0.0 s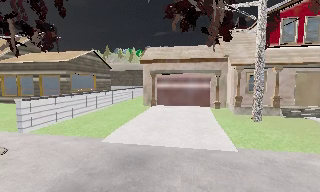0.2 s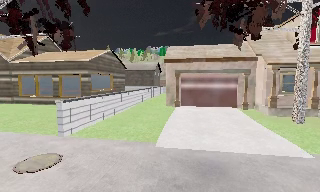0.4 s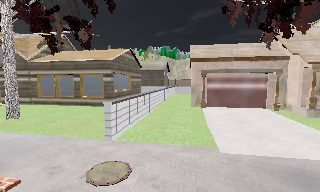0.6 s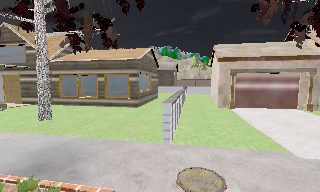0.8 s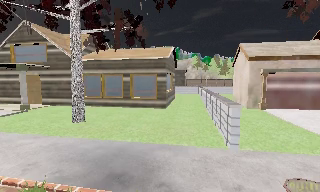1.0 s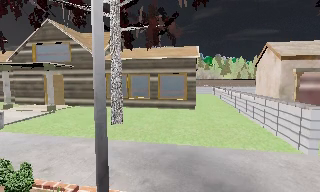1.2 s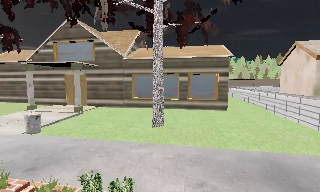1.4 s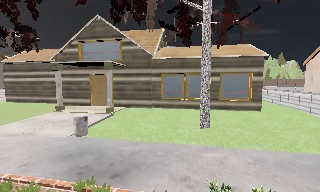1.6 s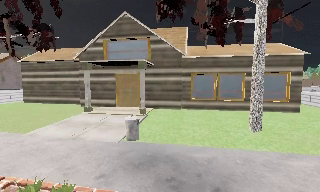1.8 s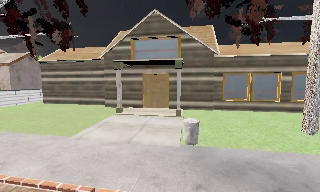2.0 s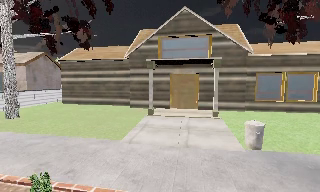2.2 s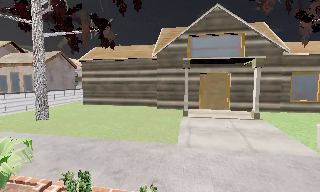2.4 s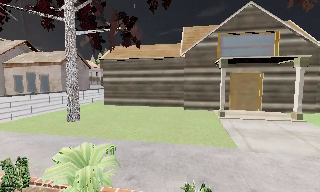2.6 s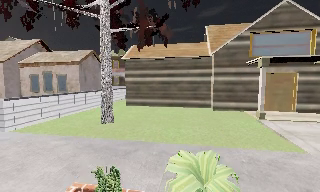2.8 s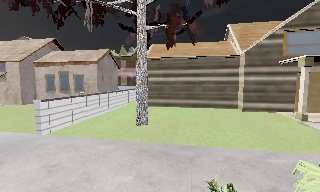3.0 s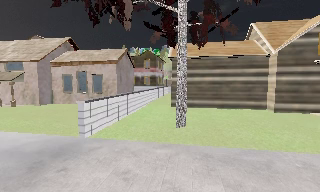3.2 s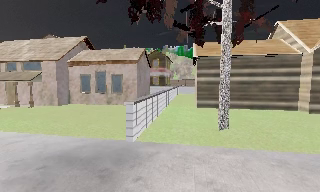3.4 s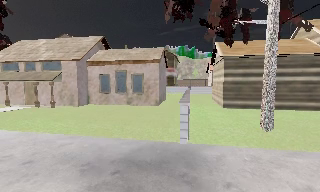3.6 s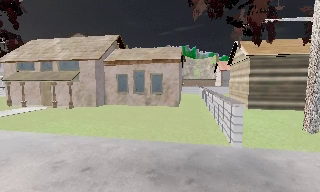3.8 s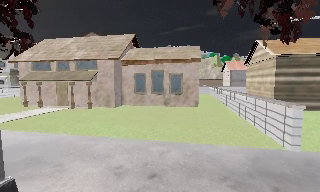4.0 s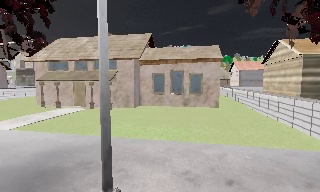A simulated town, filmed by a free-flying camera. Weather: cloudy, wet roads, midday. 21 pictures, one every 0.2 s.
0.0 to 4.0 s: The camera travels to its left, about 40 m, so close, fixed things drift to the right.
The film runs forward here.
